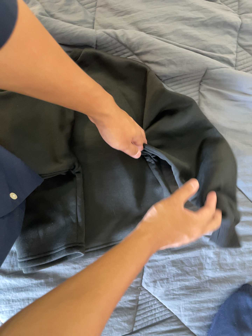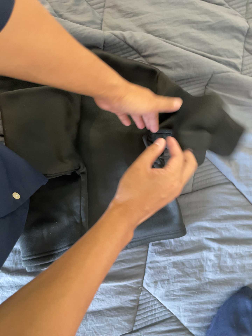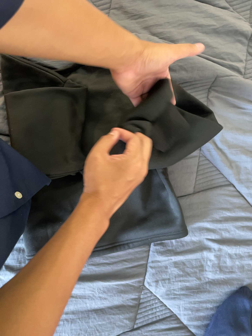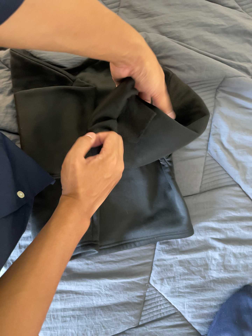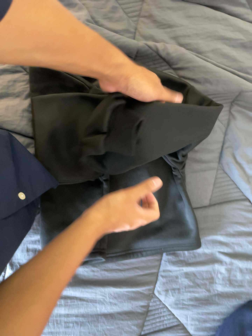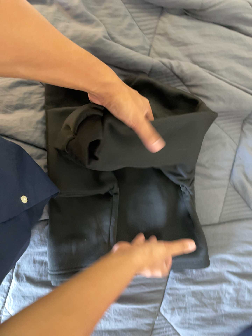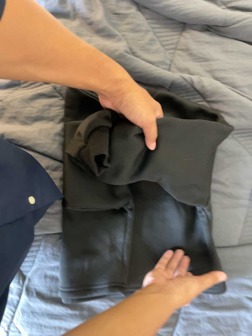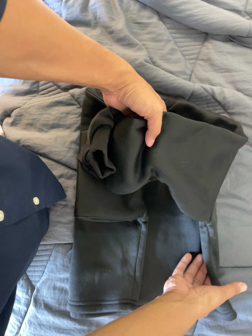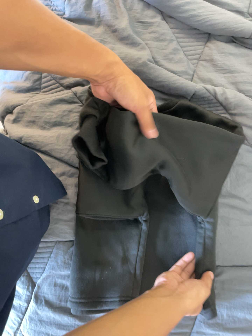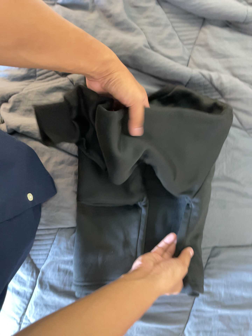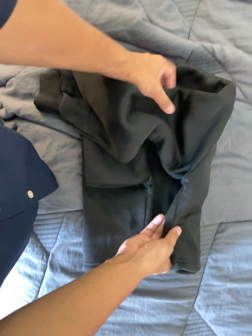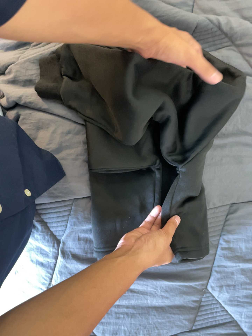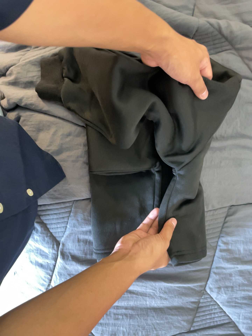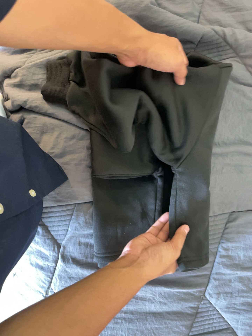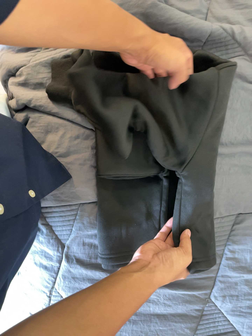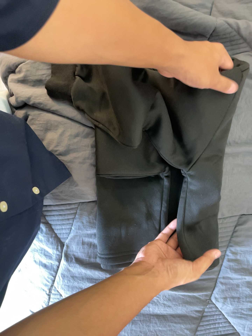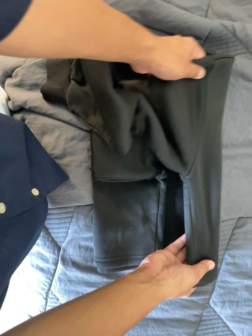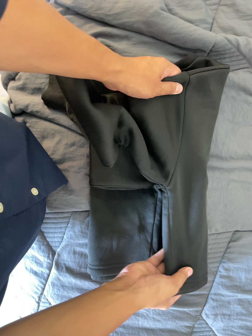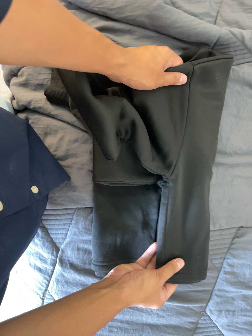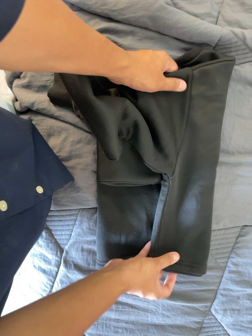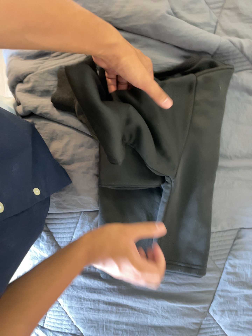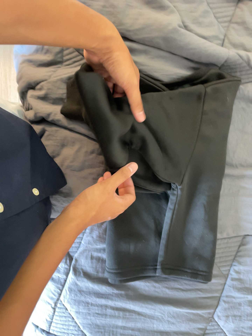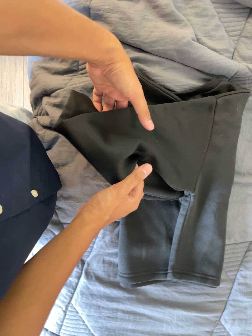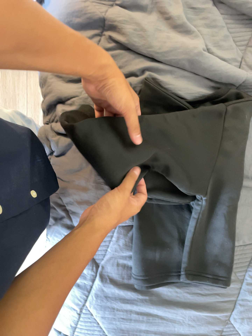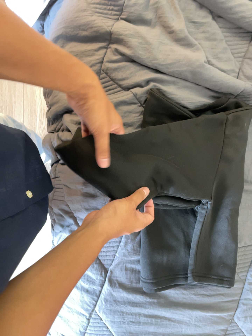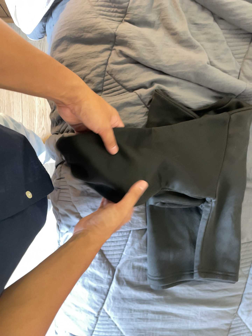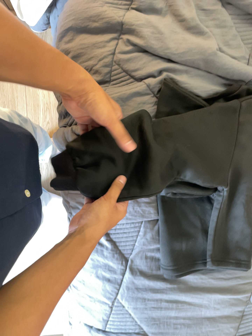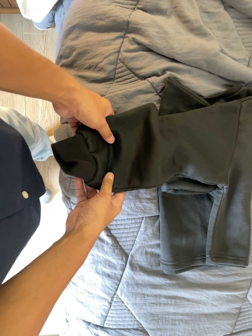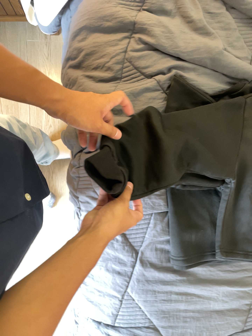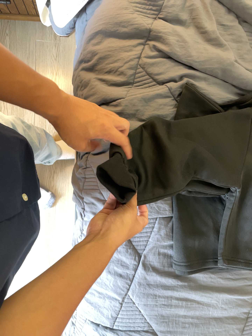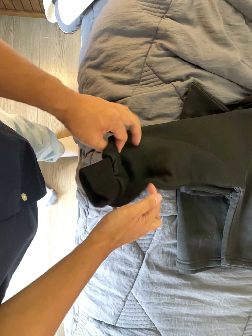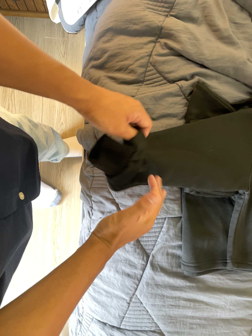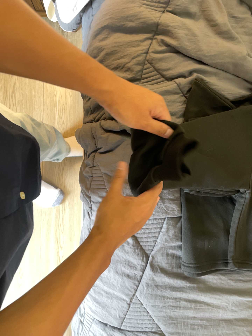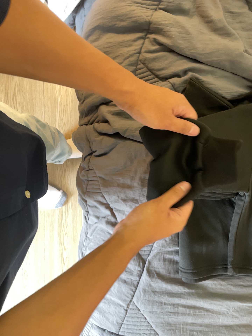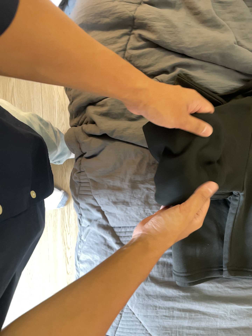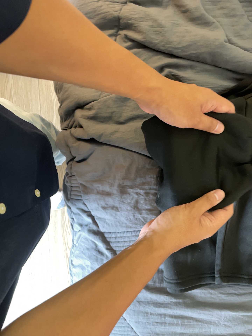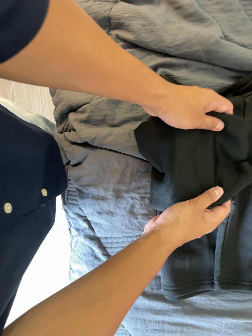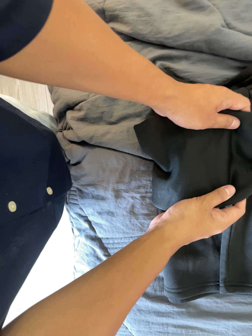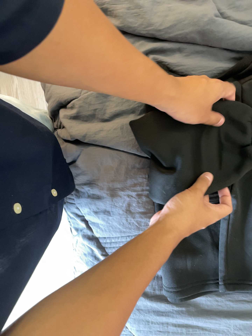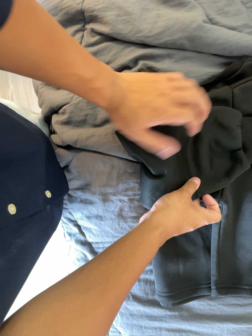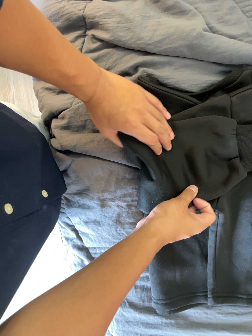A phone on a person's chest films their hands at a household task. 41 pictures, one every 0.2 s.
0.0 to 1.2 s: The camera travels to its left and toward the top of its view, about 10 cm, so close, fixed things drift to the right. It rolls about its line of sight by about 10 degrees, and the scene rotates clockwise.
1.2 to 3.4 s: The camera's aim tips toward the bottom of its view by about 10 degrees, and the scene shifts upward.
3.4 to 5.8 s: The camera pans to its right by about 10 degrees. It travels to its left, about 30 cm, so close, fixed things drift to the right.
5.8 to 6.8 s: The camera travels to its right, about 10 cm.
6.8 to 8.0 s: The camera travels to its right and forward, about 16 cm.
The film runs forward here.
